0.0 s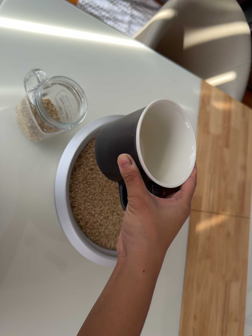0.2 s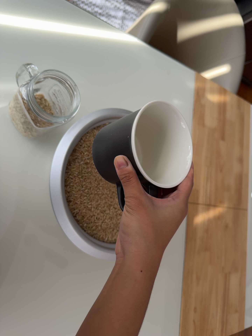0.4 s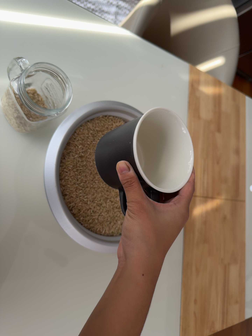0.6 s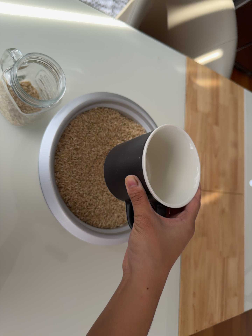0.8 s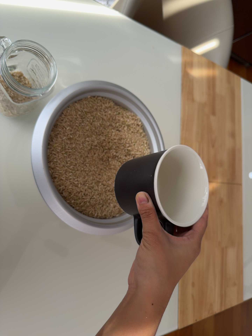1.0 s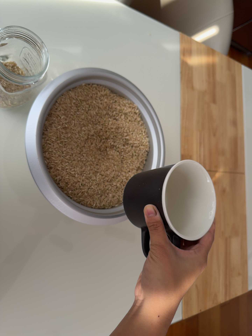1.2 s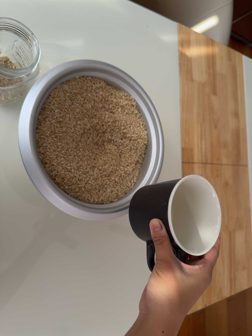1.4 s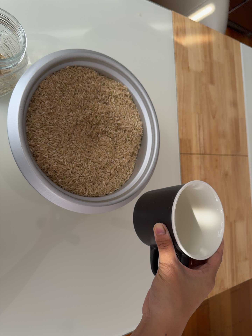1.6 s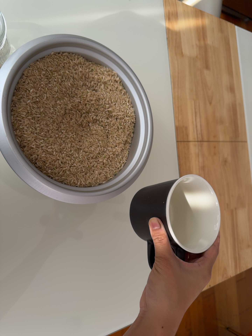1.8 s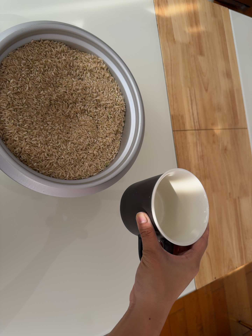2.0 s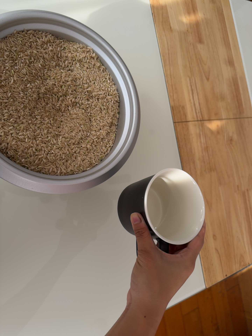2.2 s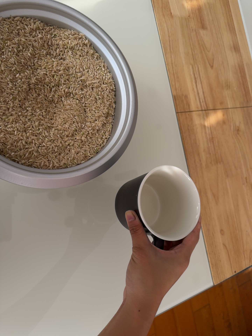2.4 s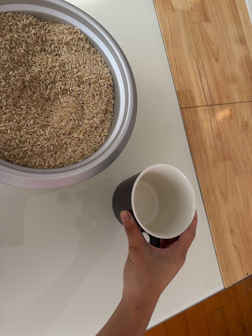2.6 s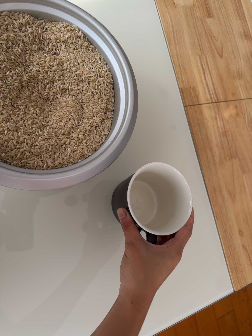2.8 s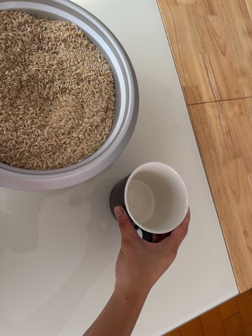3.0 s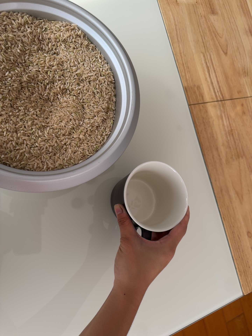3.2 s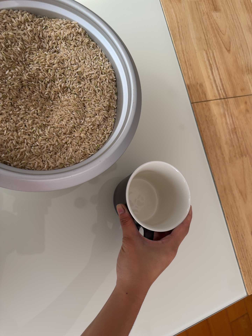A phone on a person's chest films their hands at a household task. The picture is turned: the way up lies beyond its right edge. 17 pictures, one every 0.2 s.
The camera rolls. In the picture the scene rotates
counterclockwise.
0.0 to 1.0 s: The camera shifts only a little, or ends up much as it began.
1.0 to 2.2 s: The camera travels to its right, forward and toward the bottom of its view, about 14 cm. It rolls about its line of sight by about 15 degrees, and the scene rotates counterclockwise.
2.2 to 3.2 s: The camera shifts only a little, or ends up much as it began.
The film runs forward here.
